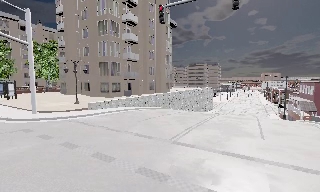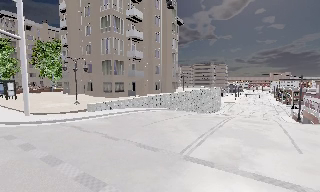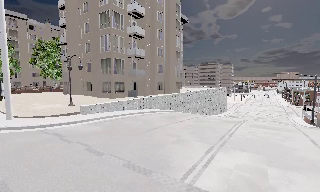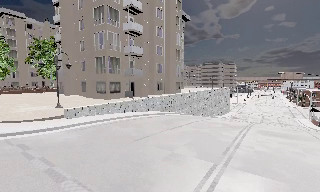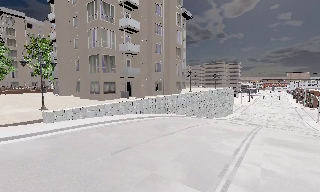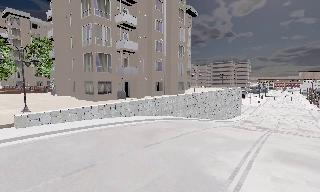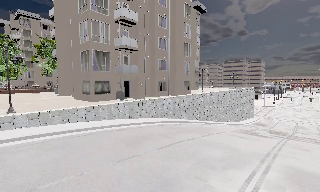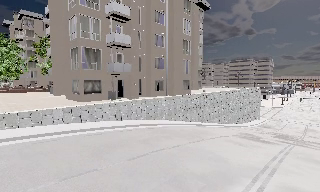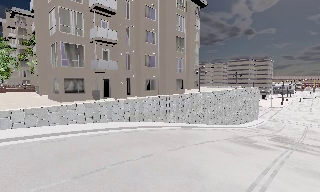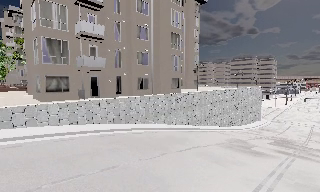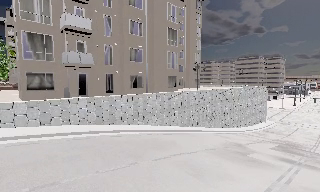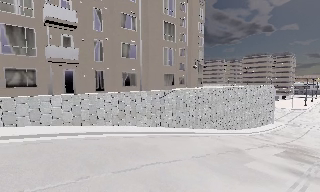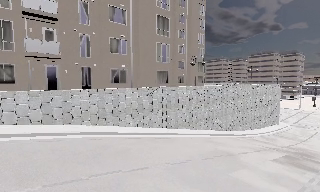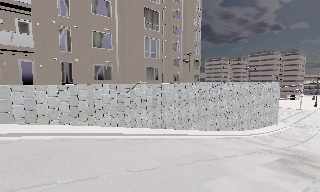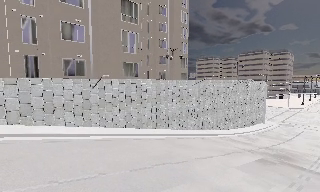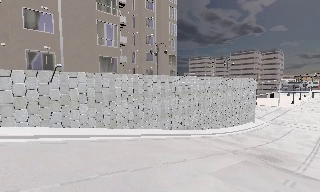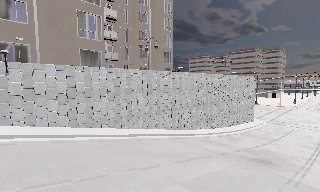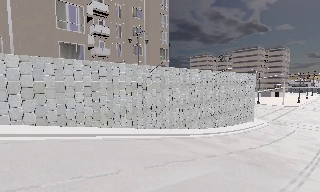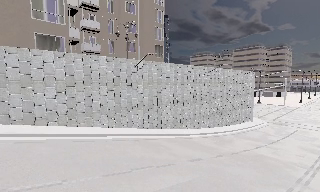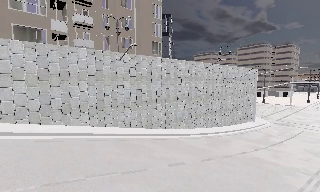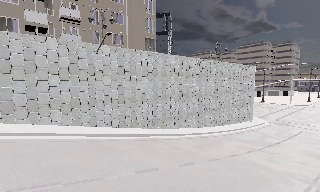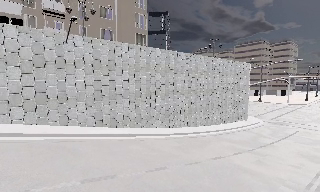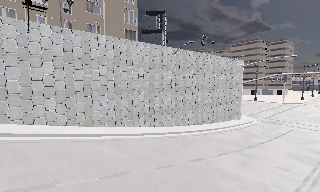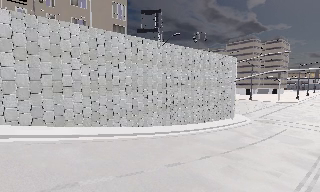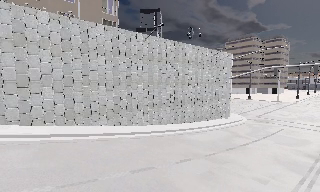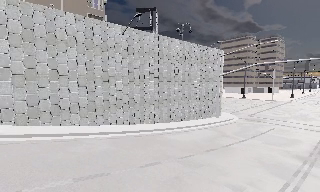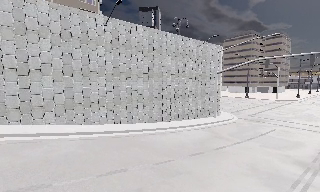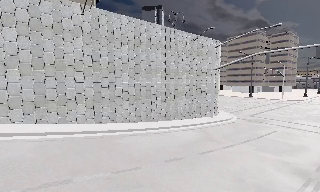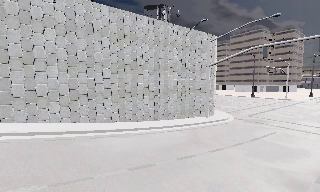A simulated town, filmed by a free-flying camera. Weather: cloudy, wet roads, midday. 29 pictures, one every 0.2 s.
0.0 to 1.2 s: The camera pans to its left, which is counterclockwise from overhead, by about 10 degrees. It travels forward and to its right, about 10 m, so what stands in front looms larger.
1.2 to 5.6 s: The camera pans to its left, which is counterclockwise from overhead, by about 10 degrees. It travels to its right and forward, about 35 m, so close, fixed things drift to the left.
The film runs forward here.
